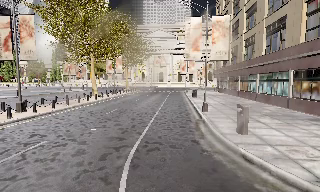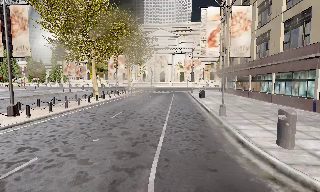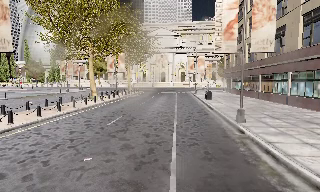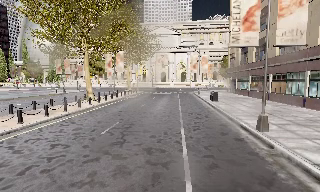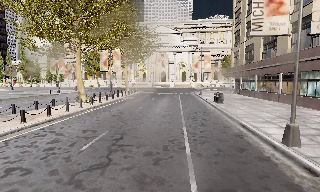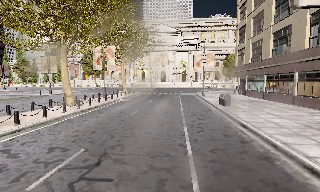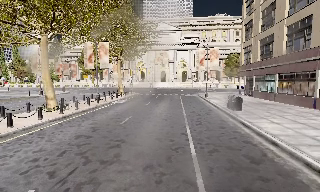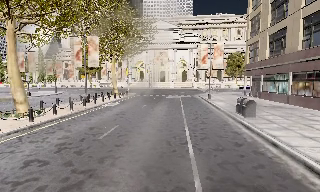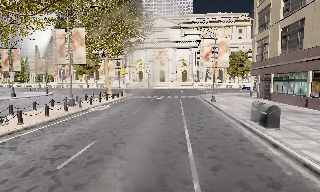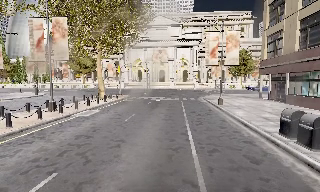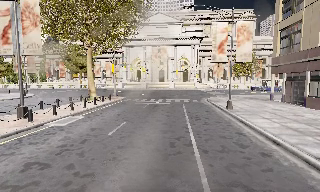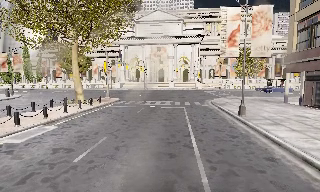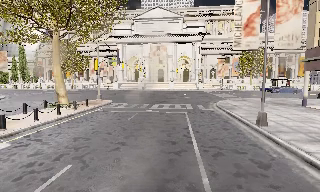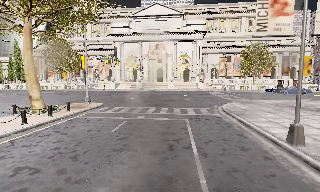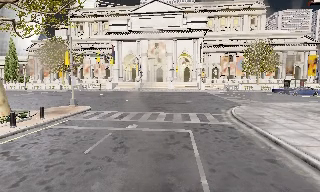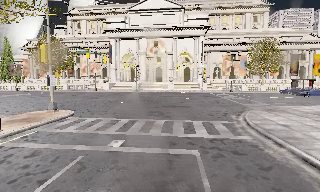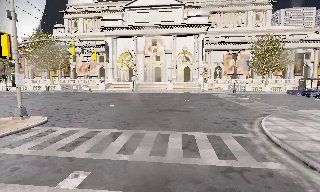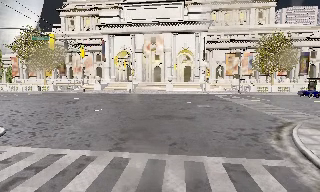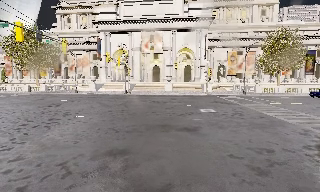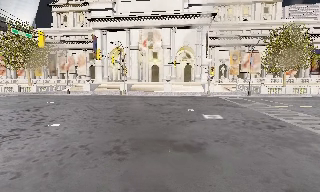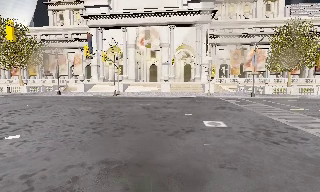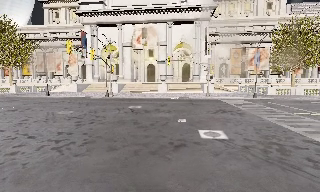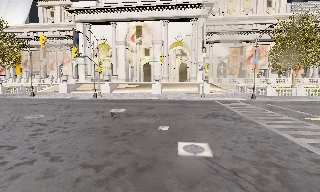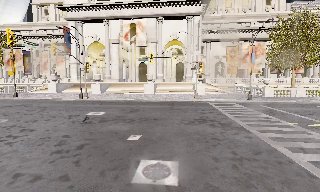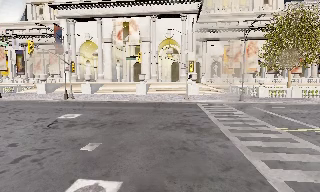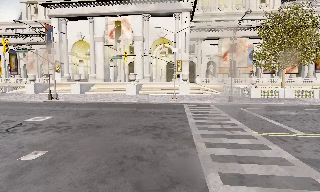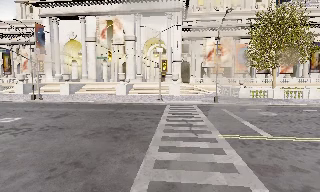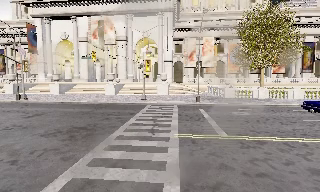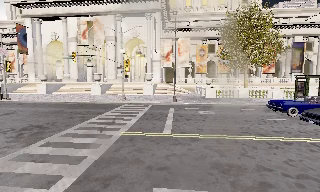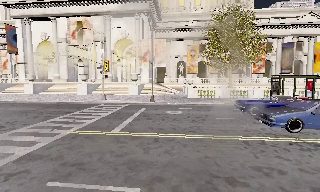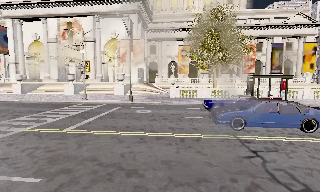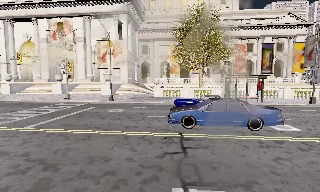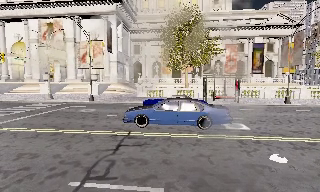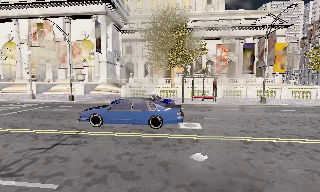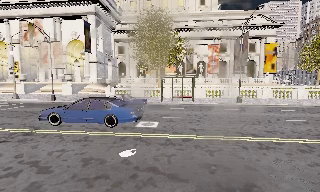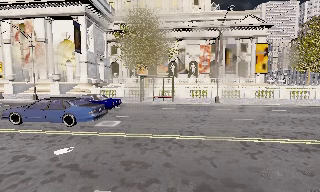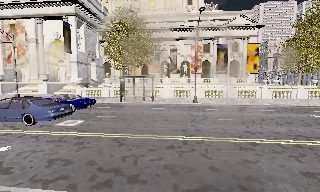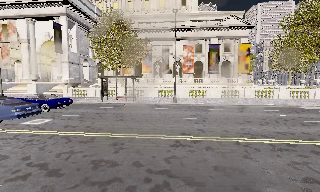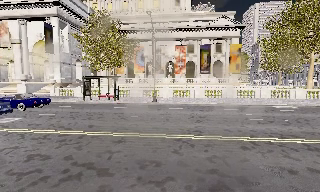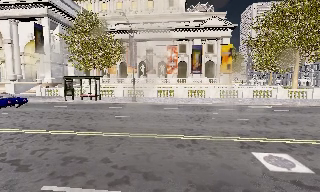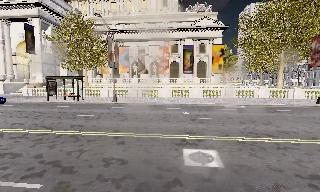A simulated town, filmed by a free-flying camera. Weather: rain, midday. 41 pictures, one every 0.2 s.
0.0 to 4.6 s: The camera travels forward, about 45 m, so what stands in front looms larger.
4.6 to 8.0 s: The camera travels to its right, about 35 m, so close, fixed things drift to the left.
The film runs forward here.
